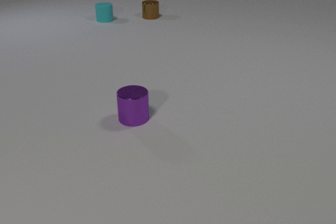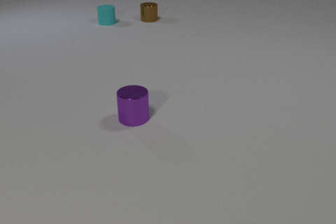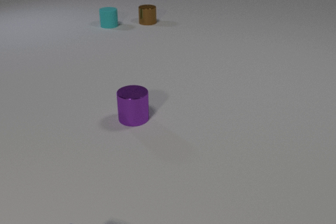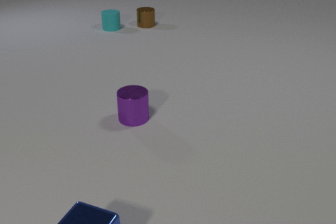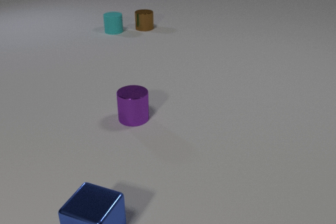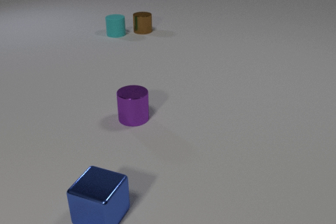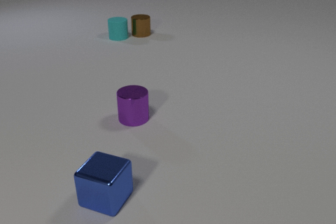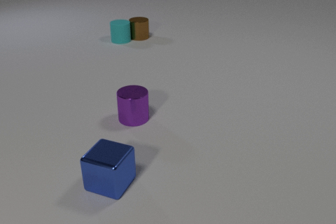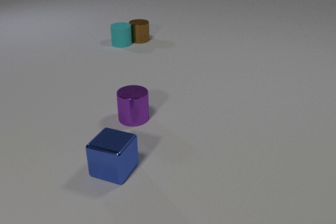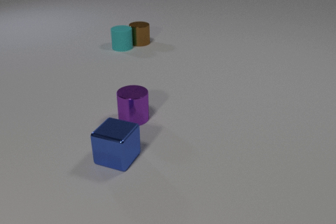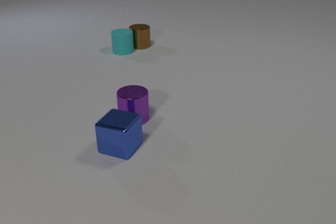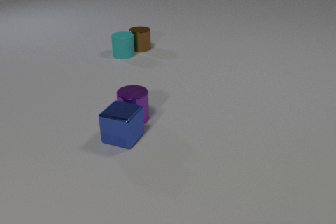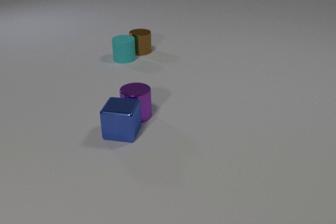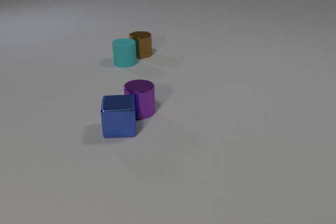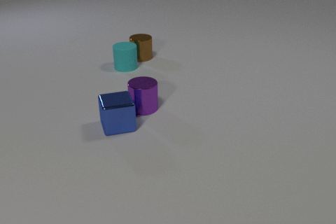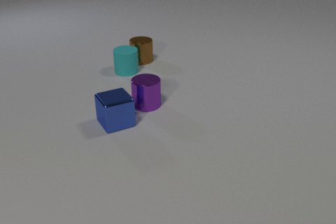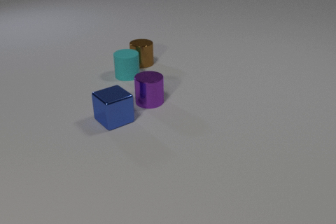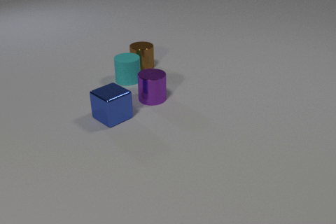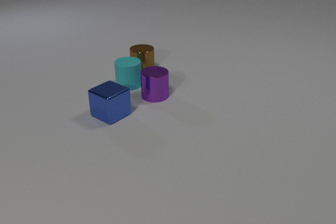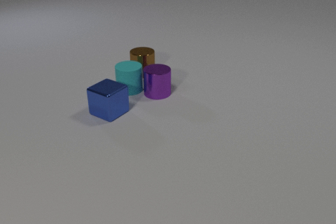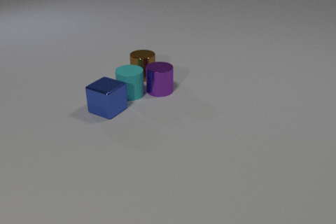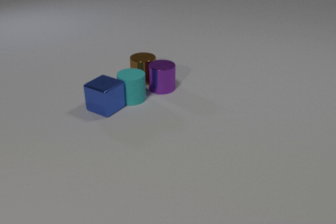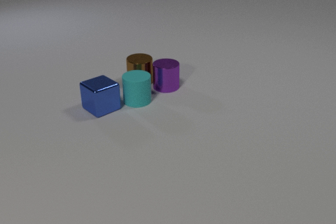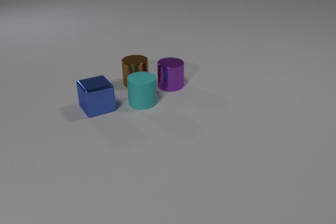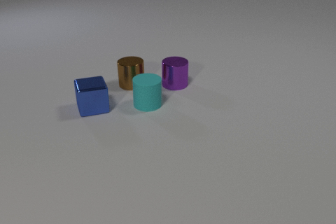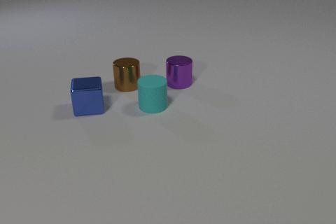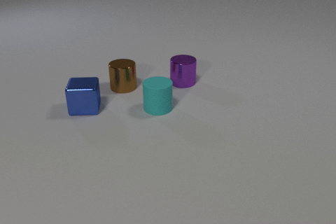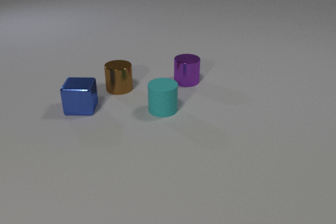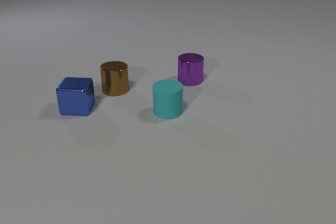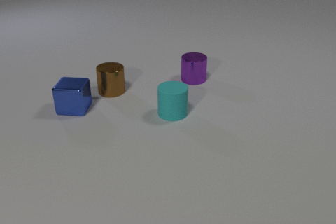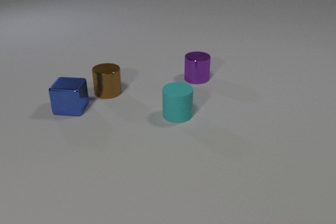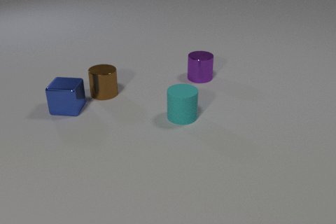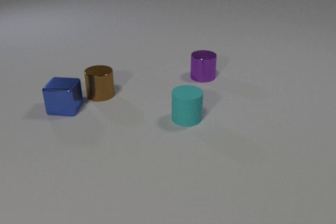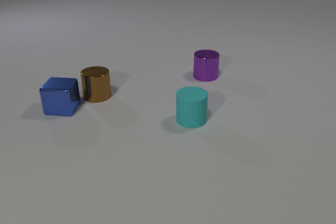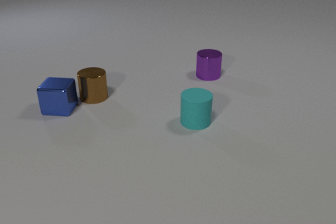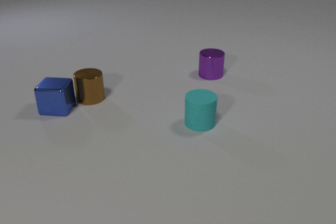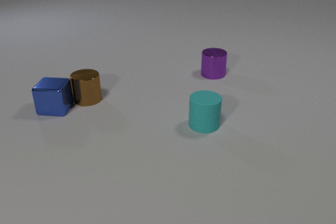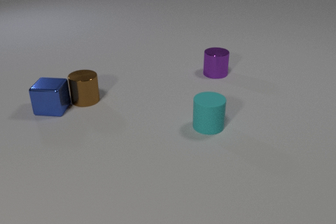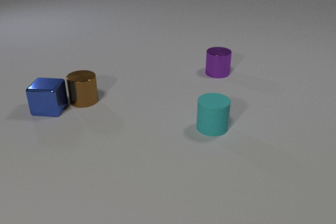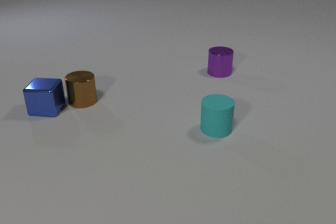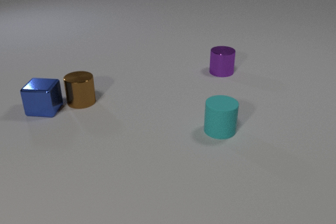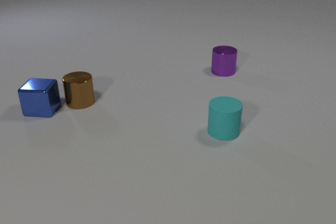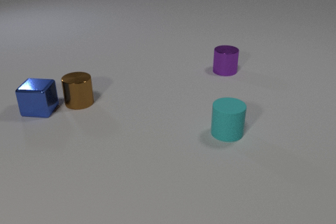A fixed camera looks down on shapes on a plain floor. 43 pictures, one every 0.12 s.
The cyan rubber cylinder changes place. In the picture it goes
toward the camera.
The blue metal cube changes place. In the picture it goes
away from the camera.
0.00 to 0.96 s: The blue metal cube comes in at the bottom edge, slides away from the camera. The cyan rubber cylinder slides toward the camera. The brown metal cylinder slides toward the camera. The cyan rubber cylinder and the brown metal cylinder collide.
0.96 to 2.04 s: The blue metal cube slides away from the camera, spins counterclockwise seen from above by about 75 degrees, its near face sliding to the right. The purple metal cylinder slides away from the camera and to the right. The cyan rubber cylinder slides toward the camera. The brown metal cylinder slides toward the camera. The blue metal cube and the purple metal cylinder collide.
2.04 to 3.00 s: The blue metal cube slides to the left and away from the camera, spins clockwise seen from above by about 30 degrees, its near face sliding to the left. The purple metal cylinder slides away from the camera and to the right. The cyan rubber cylinder slides toward the camera and to the right. The brown metal cylinder slides toward the camera. The blue metal cube and the cyan rubber cylinder collide. The purple metal cylinder and the brown metal cylinder collide.
3.00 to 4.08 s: The blue metal cube slides to the left. The purple metal cylinder slides to the right and away from the camera. The cyan rubber cylinder slides to the right and toward the camera. The brown metal cylinder slides to the left and toward the camera.
4.08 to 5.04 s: The blue metal cube slides to the left. The purple metal cylinder slides to the right and away from the camera. The cyan rubber cylinder slides to the right and toward the camera. The brown metal cylinder slides to the left and toward the camera. The blue metal cube and the brown metal cylinder collide.
What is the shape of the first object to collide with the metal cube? cylinder.
What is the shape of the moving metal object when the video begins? cylinder.
What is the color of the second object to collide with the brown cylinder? purple.
